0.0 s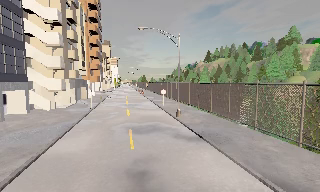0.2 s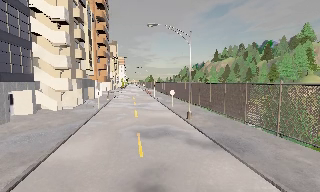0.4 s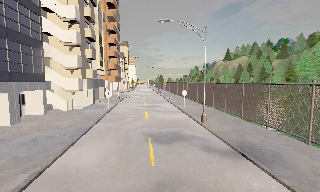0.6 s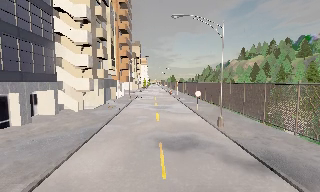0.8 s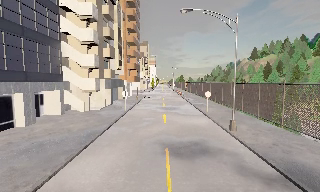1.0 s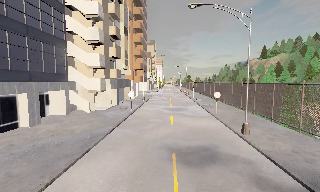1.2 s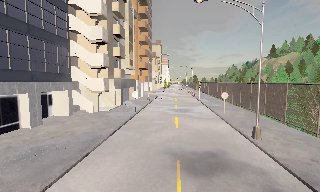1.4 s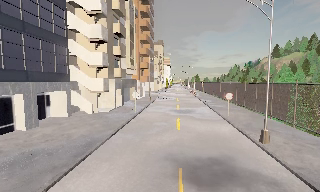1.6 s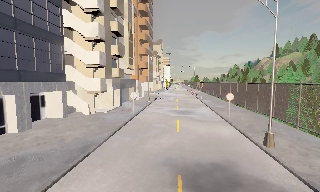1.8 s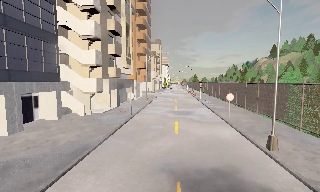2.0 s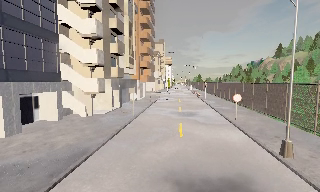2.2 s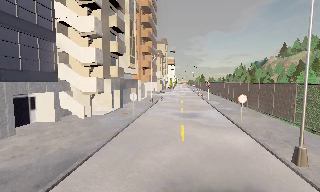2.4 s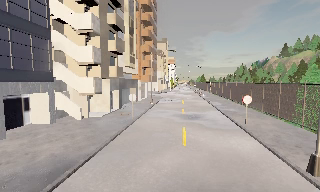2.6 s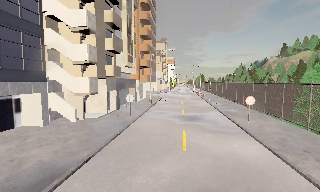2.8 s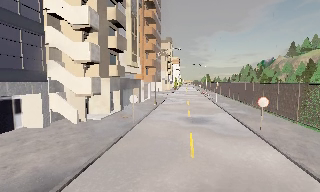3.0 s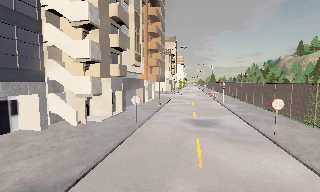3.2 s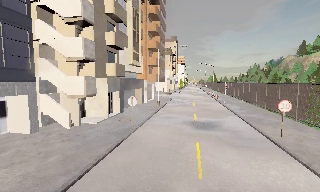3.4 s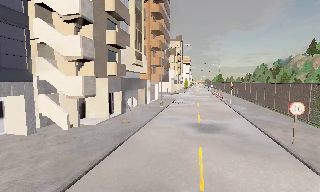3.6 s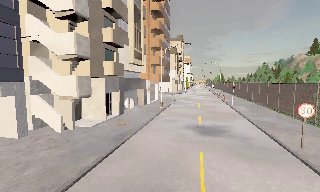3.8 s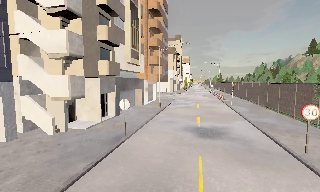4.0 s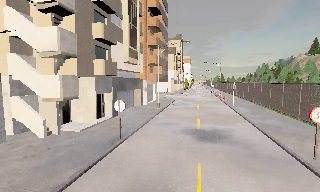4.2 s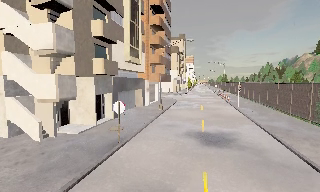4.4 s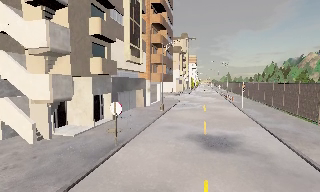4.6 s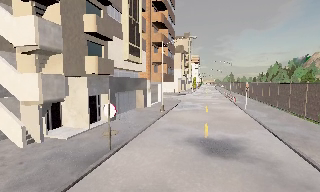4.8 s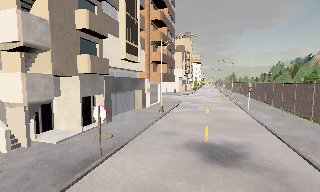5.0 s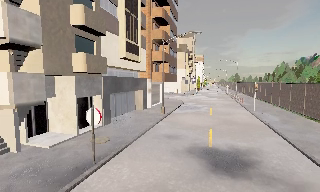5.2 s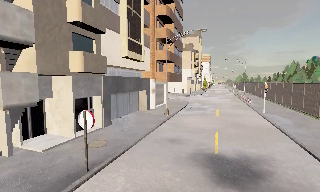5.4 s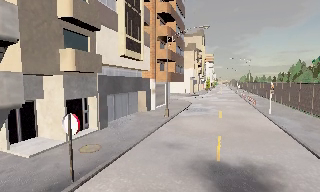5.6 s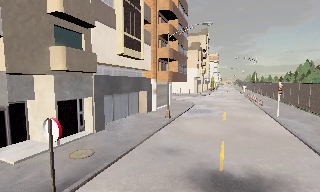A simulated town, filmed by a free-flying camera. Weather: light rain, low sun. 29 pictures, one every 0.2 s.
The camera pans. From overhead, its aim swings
counterclockwise.
0.0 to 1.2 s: The camera swings to its left by about 20 degrees, and the scene slides to the right. It travels forward, about 4.5 m, so what stands in front looms larger.
1.2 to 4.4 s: The camera travels forward, about 9 m, so what stands in front looms larger.
4.4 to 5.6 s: The camera travels forward and to its right, about 4 m, so what stands in front looms larger.
The film runs forward here.
